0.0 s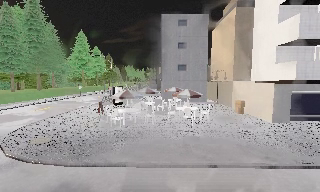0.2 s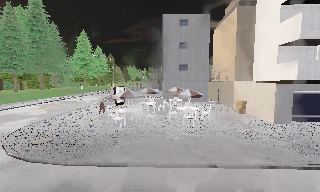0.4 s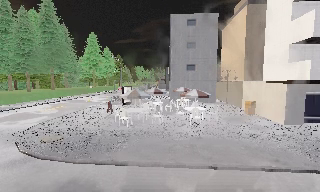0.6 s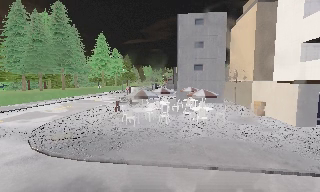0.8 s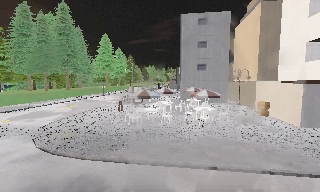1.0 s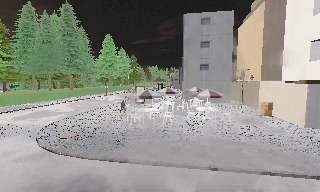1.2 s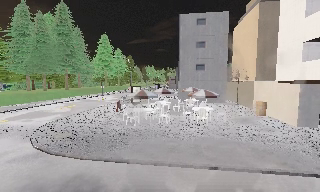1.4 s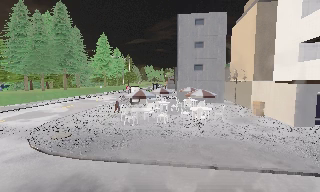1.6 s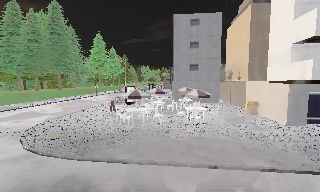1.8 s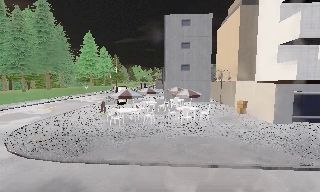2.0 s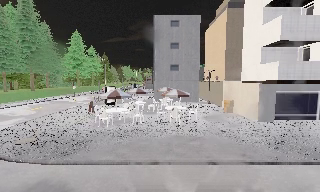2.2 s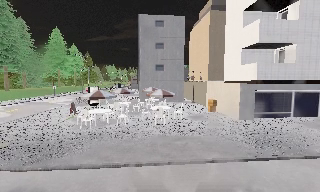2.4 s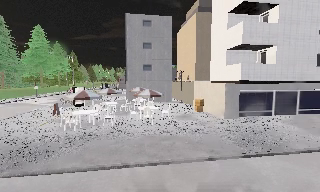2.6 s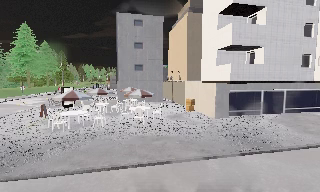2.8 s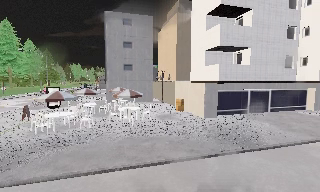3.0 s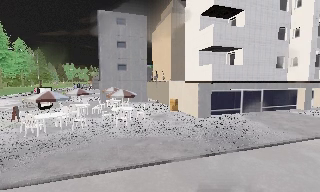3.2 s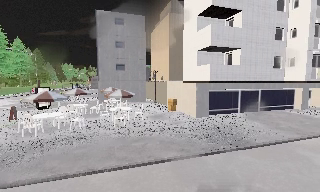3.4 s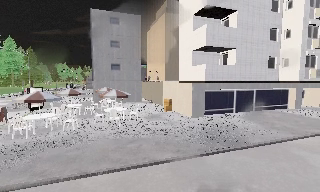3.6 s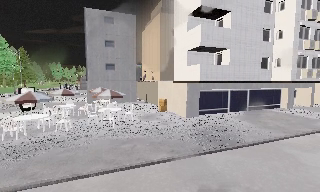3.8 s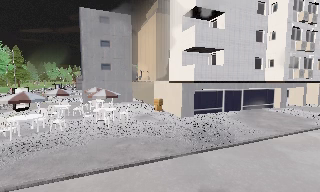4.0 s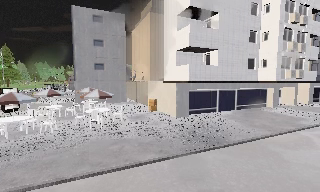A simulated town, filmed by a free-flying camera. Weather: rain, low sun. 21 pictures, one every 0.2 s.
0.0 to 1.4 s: The camera shifts only a little, or ends up much as it began.
1.4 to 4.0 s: The camera swings to its right by about 30 degrees, and the scene slides to the left. It travels to its right, about 1 m, so close, fixed things drift to the left.
The film runs forward here.
